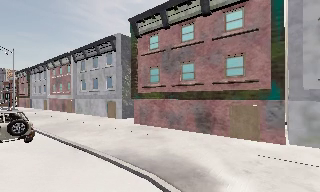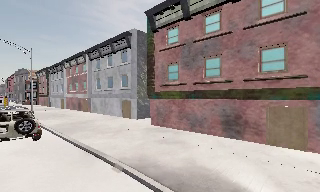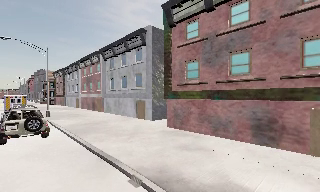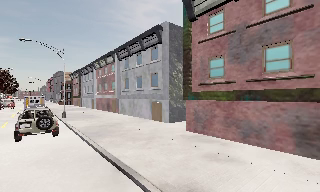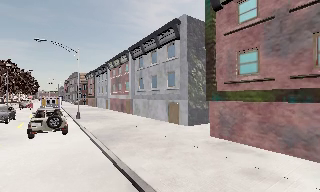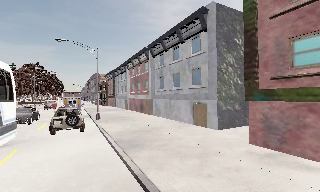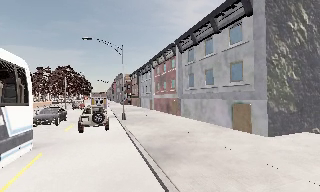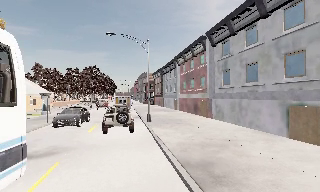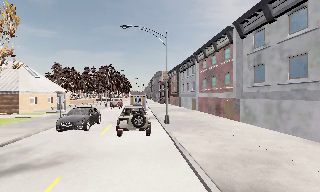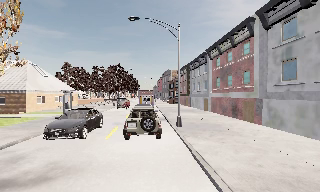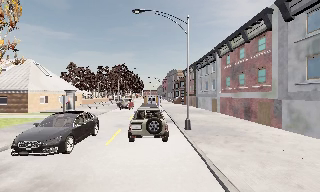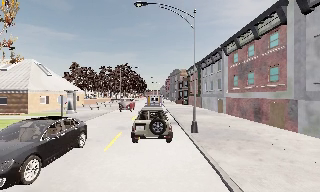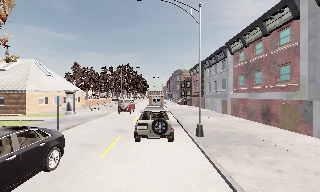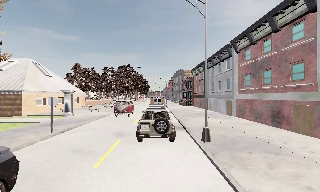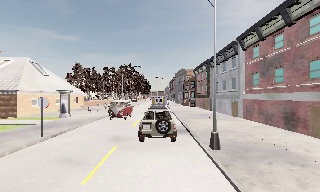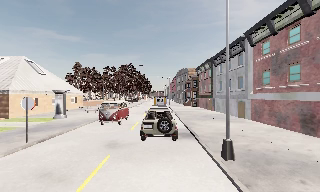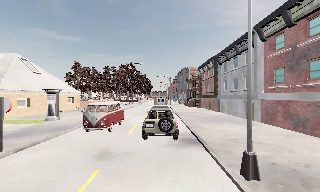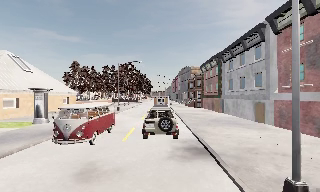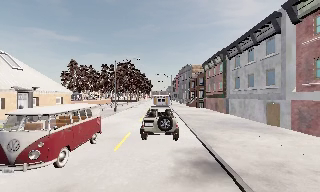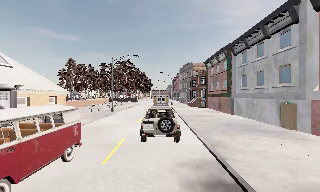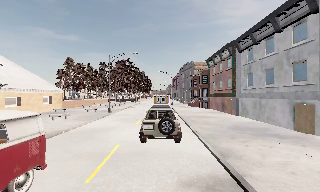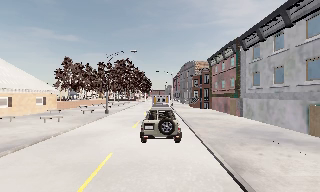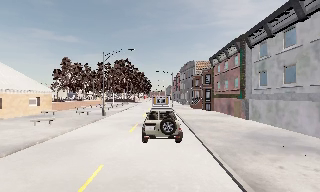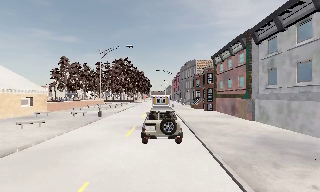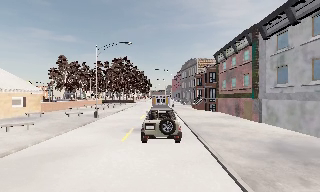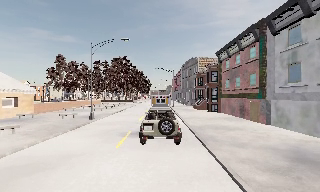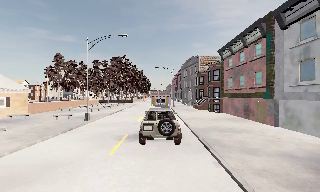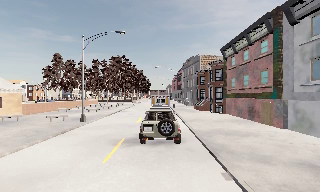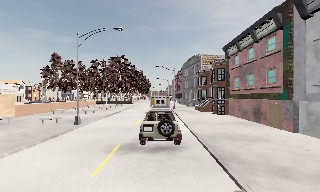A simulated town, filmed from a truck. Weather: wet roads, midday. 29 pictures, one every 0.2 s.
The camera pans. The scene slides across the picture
to the right.
The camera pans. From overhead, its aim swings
counterclockwise.
0.0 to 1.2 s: The camera swings to its left by about 30 degrees, and the scene slides to the right. It travels forward, about 7 m.
1.2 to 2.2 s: The camera swings to its left by about 20 degrees, and the scene slides to the right. It travels forward, about 6 m, so what stands in front looms larger. It loses speed.
2.2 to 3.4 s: The camera travels forward, about 7 m, so what stands in front looms larger. It gains speed.
3.4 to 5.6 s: The camera travels forward, about 12 m, so what stands in front looms larger.
The film runs forward here.
